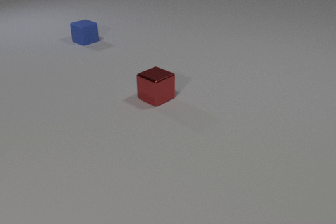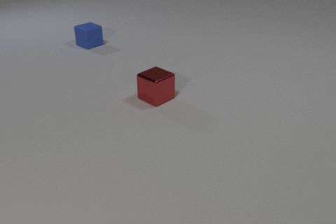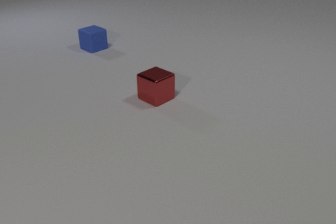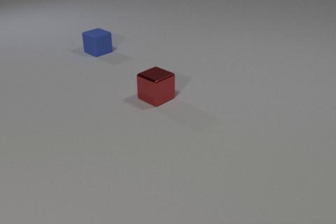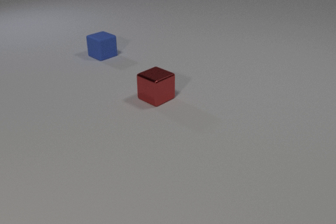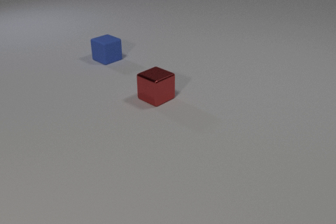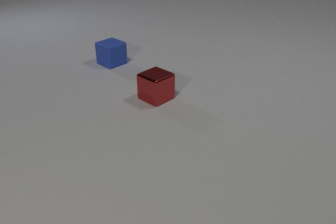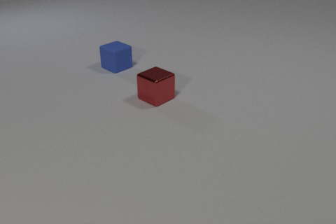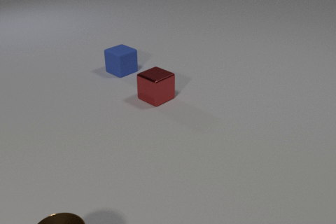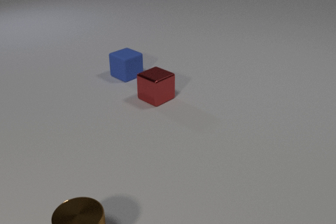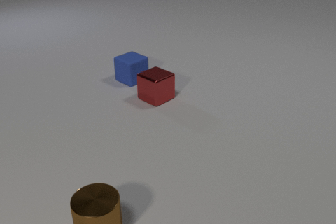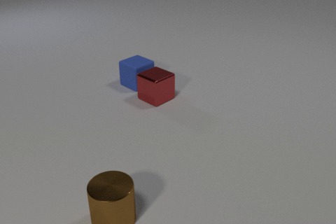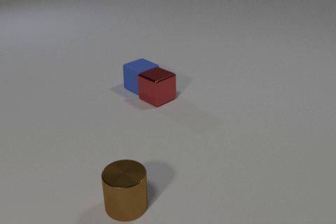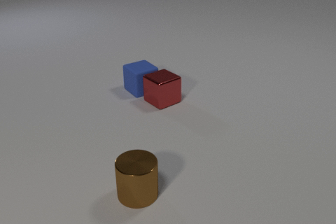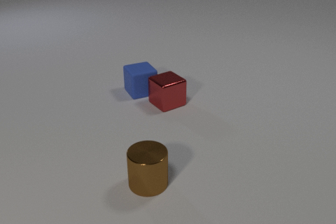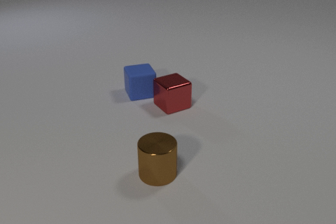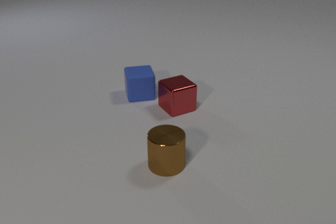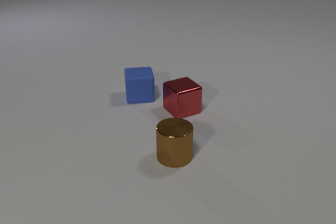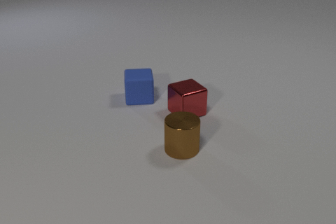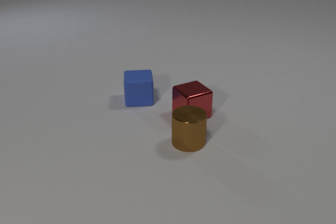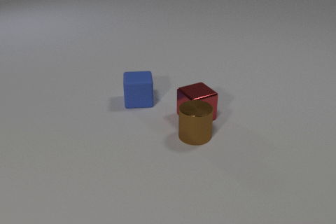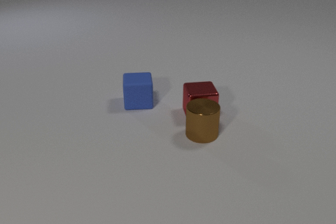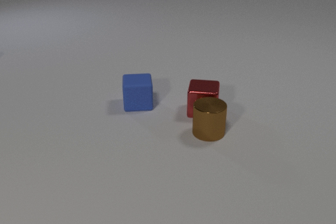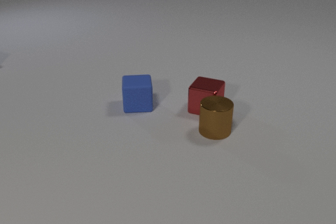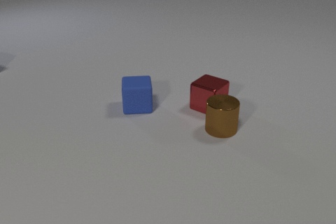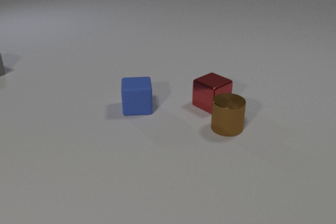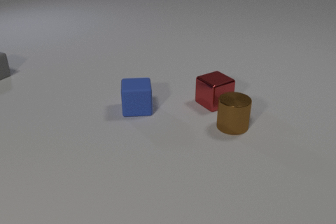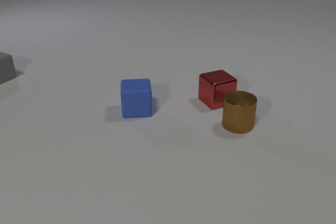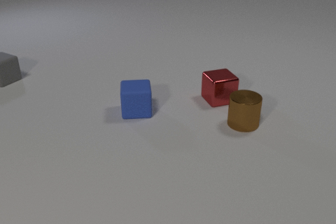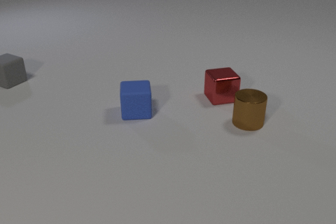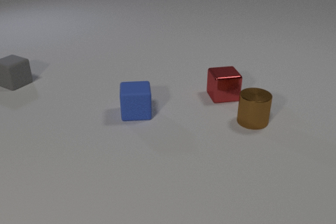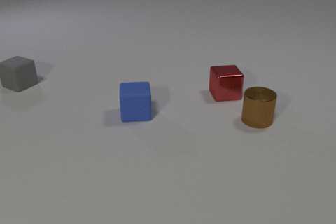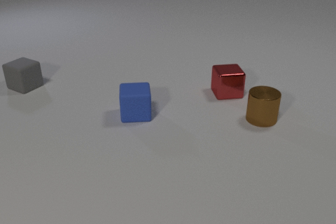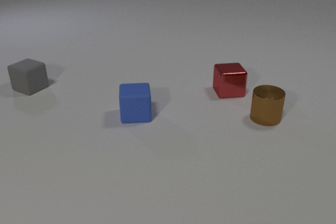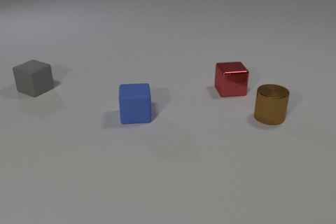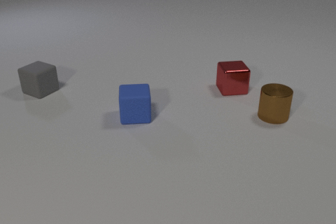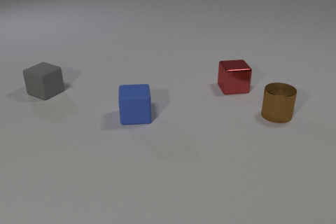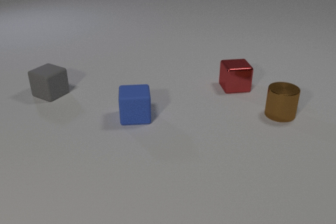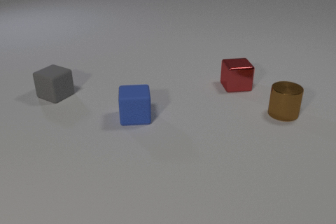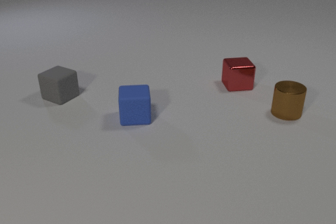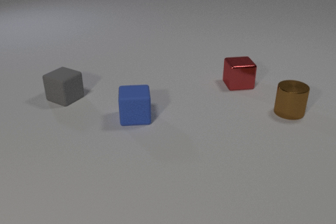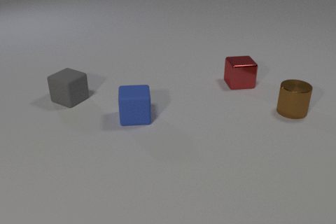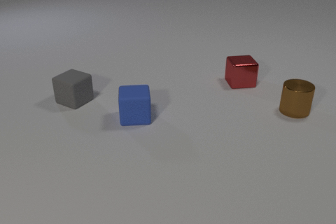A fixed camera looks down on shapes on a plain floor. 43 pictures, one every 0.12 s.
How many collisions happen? 2.
How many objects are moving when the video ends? 3.
How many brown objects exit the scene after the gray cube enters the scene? 0.
0.00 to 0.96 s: The blue rubber cube slides toward the camera. The brown metal cylinder comes in at the bottom edge.
0.96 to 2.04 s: The blue rubber cube slides toward the camera, spins clockwise seen from above by about 45 degrees, its near face sliding to the left. The red metal cube slides to the right and toward the camera. The brown metal cylinder slides away from the camera and to the right. The blue rubber cube and the red metal cube collide.
2.04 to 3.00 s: The blue rubber cube slides toward the camera. The red metal cube slides to the right and away from the camera, spins clockwise seen from above by about 75 degrees, its near face sliding to the left. The gray rubber cube comes in at the left edge. The brown metal cylinder slides away from the camera and to the right. The red metal cube and the brown metal cylinder collide.
3.00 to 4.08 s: The blue rubber cube slides toward the camera. The red metal cube slides away from the camera and to the right, spins so that its near face slides to the left, clockwise seen from above. The gray rubber cube slides toward the camera and to the right. The brown metal cylinder slides to the right and away from the camera.
4.08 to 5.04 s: The red metal cube slides away from the camera and to the right. The gray rubber cube slides to the right and toward the camera. The brown metal cylinder slides to the right and away from the camera.
